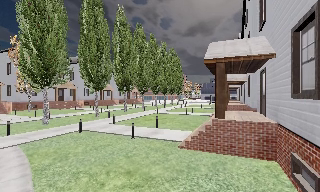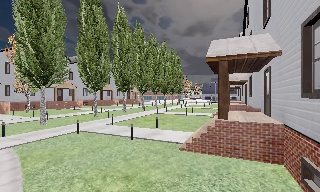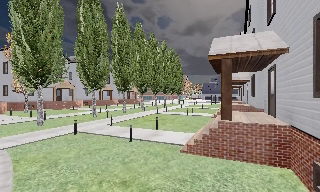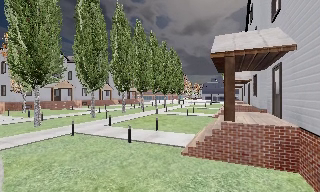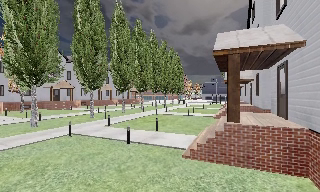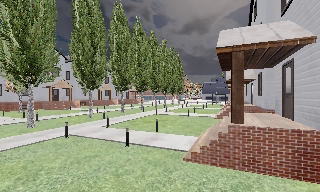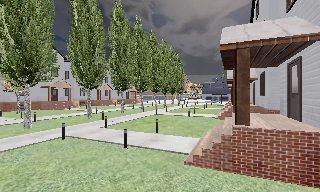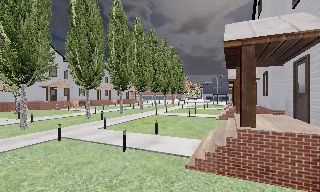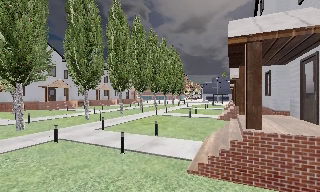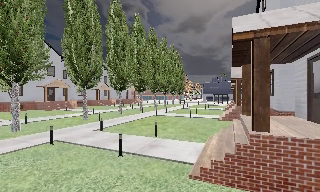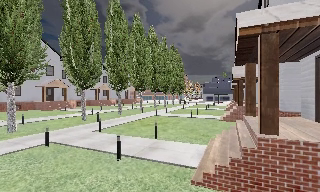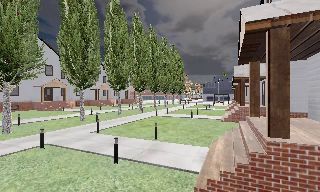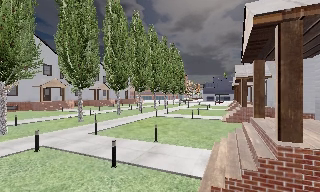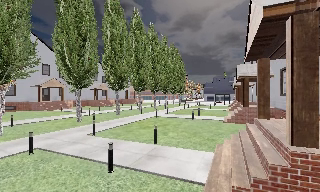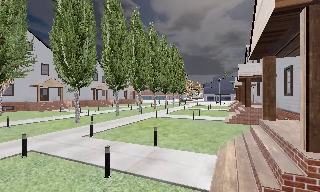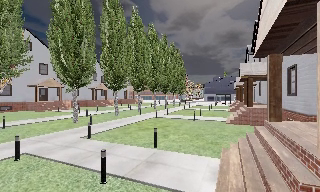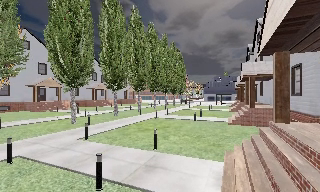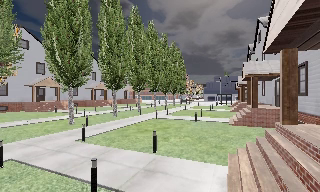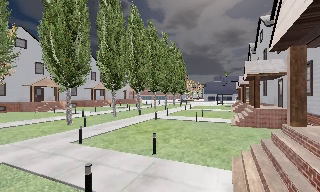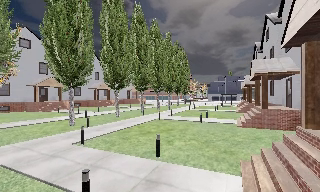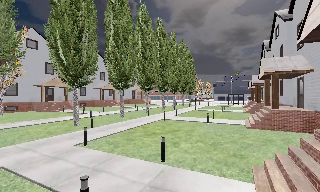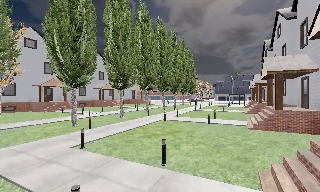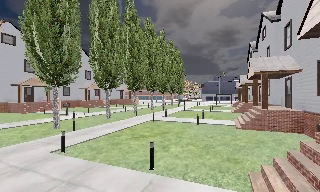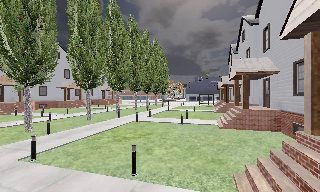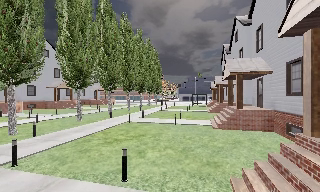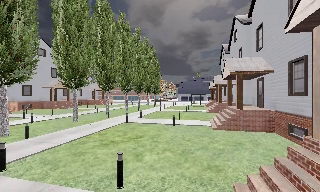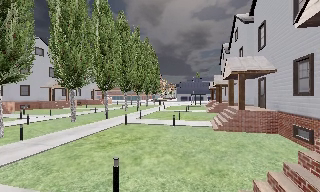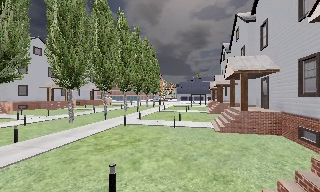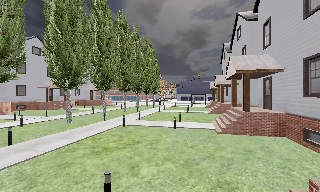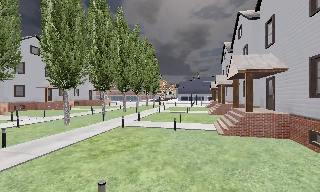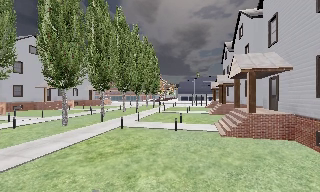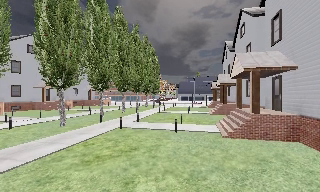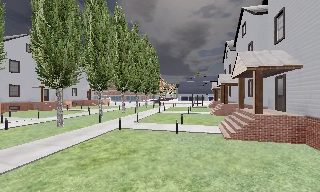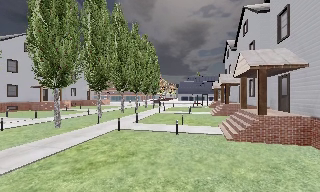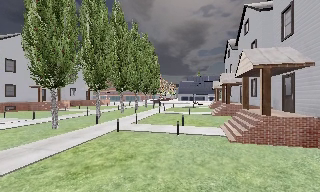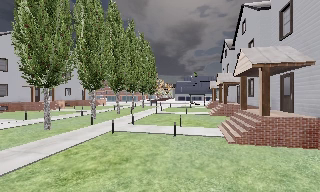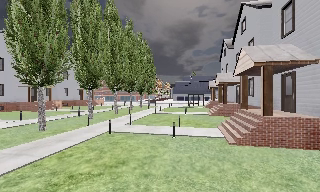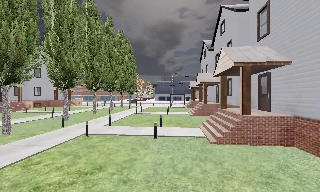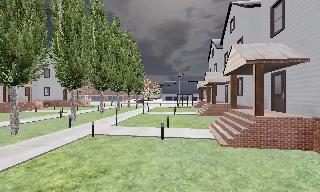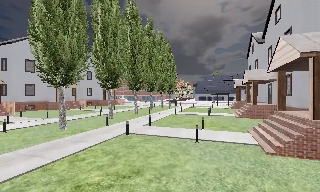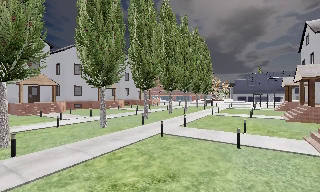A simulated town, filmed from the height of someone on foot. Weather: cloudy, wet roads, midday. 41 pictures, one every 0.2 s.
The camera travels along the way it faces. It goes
forward.
0.0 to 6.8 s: The camera travels forward, about 10 m, so what stands in front looms larger.
6.8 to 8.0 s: The camera swings to its left by about 20 degrees, and the scene slides to the right. It travels forward, about 2 m, so what stands in front looms larger.
The film runs forward here.
